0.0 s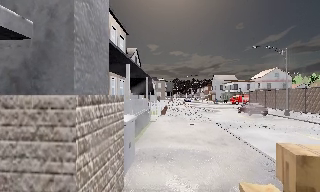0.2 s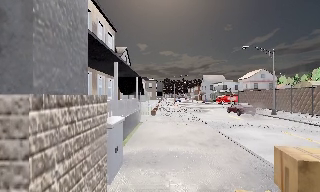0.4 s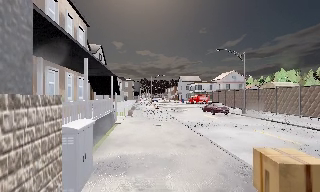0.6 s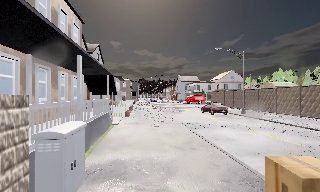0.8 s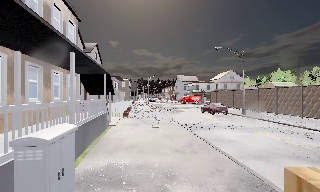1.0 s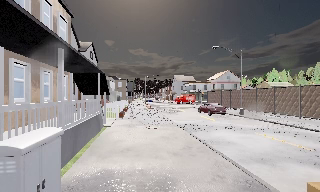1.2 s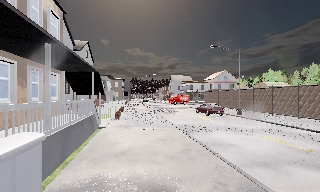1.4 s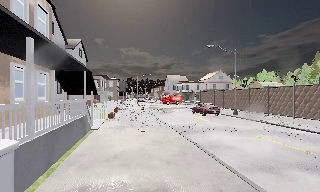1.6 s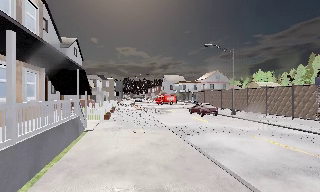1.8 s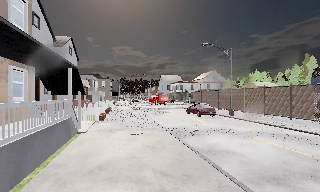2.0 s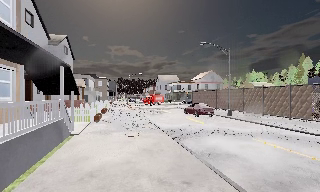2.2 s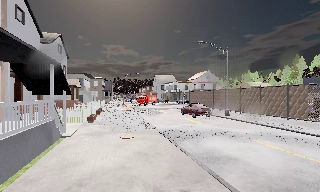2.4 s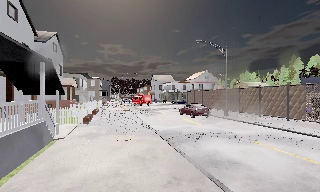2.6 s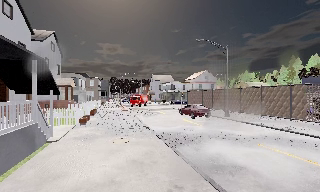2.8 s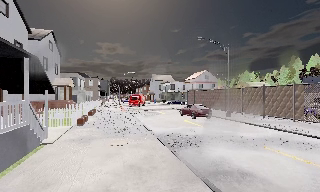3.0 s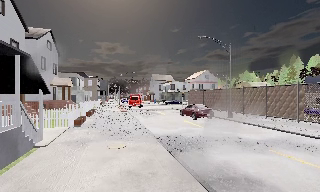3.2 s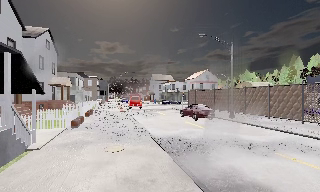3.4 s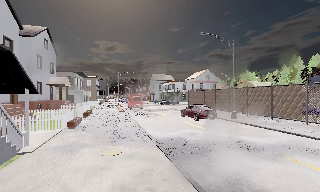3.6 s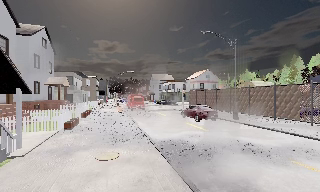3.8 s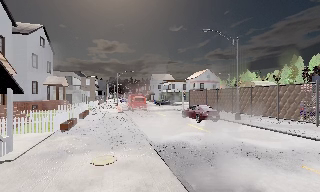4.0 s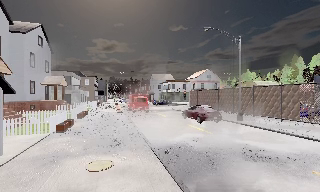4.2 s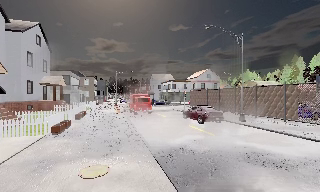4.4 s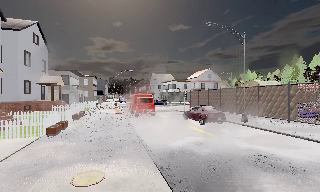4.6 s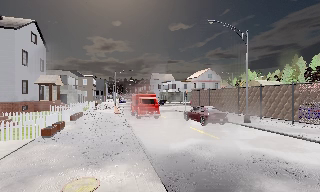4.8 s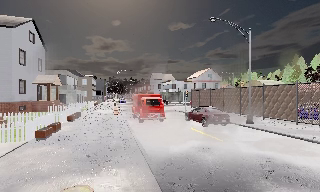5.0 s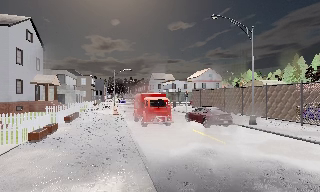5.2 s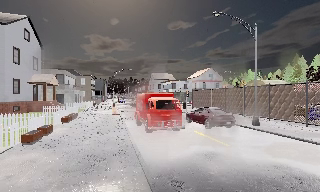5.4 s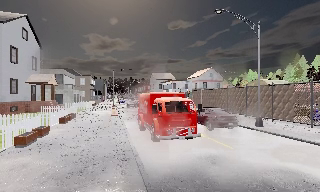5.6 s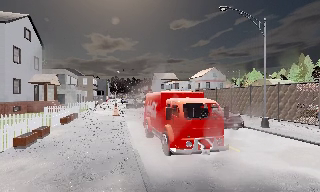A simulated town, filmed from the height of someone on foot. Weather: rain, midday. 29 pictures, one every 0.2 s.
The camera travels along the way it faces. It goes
forward.
0.0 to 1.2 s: The scene slides to the left, as the camera pans about 15 degrees to its right. It travels forward, about 2 m, so what stands in front looms larger.
1.2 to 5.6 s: The camera travels forward, about 8 m, so what stands in front looms larger.
The film runs forward here.
